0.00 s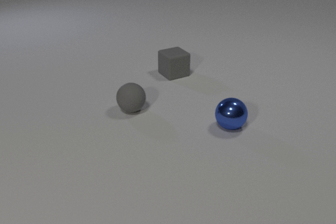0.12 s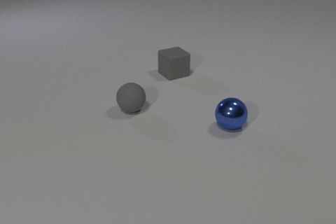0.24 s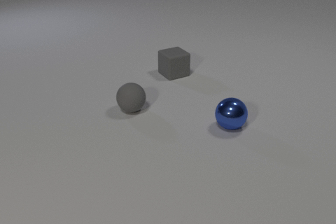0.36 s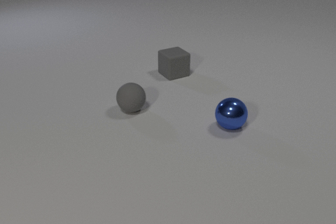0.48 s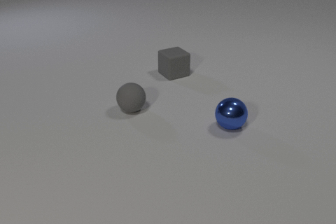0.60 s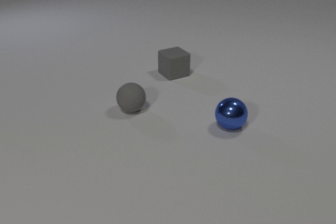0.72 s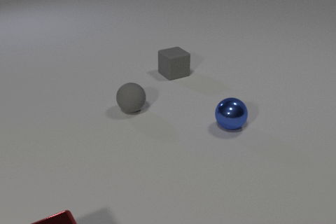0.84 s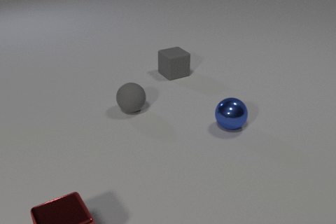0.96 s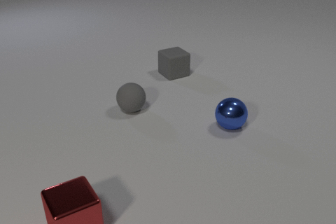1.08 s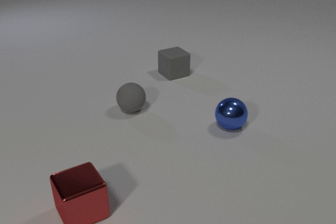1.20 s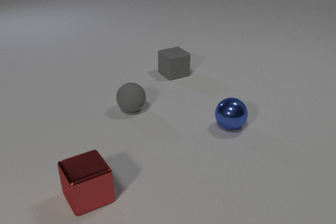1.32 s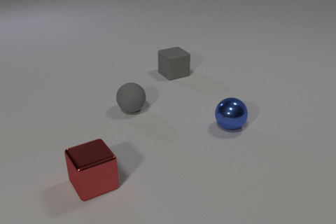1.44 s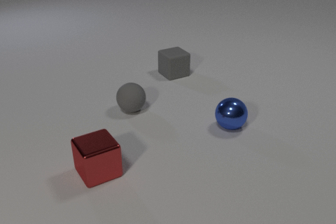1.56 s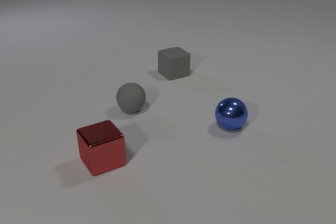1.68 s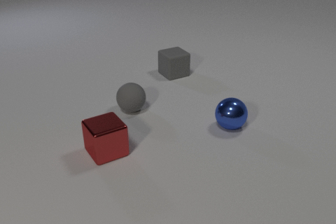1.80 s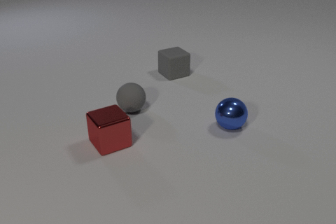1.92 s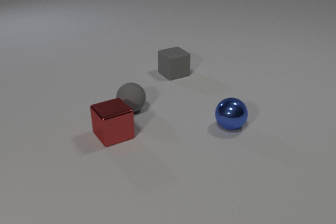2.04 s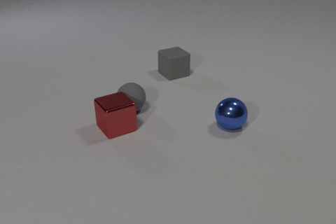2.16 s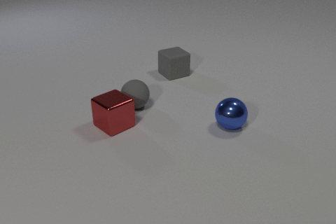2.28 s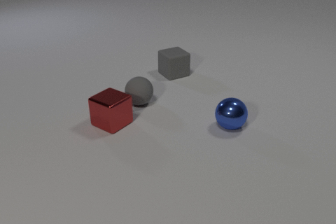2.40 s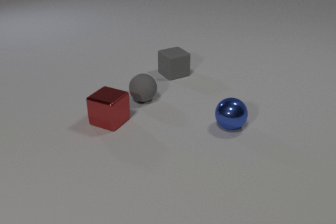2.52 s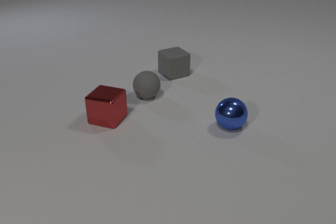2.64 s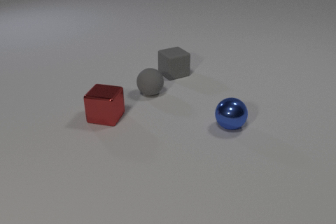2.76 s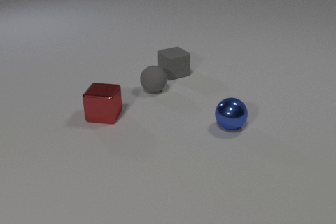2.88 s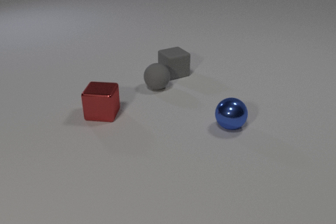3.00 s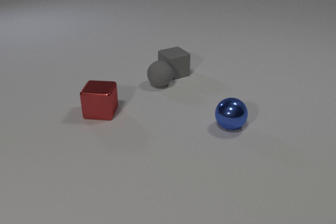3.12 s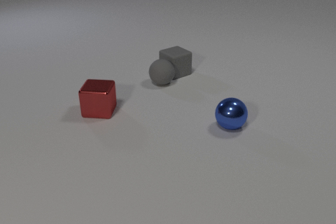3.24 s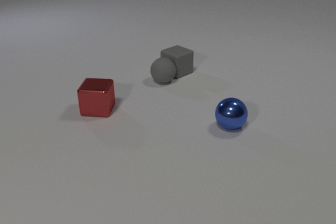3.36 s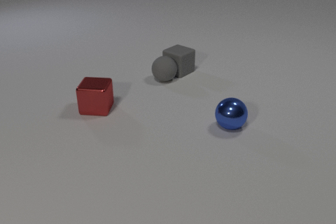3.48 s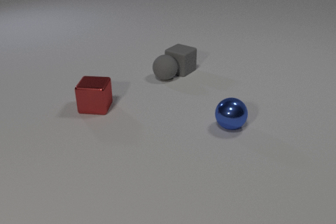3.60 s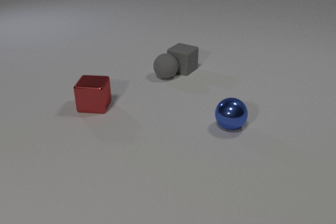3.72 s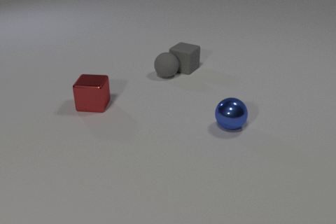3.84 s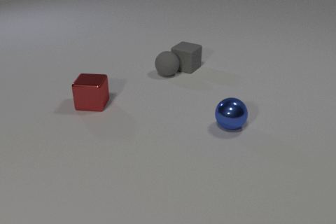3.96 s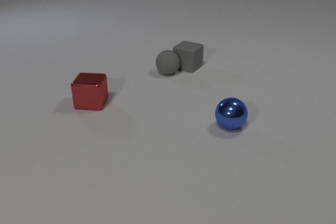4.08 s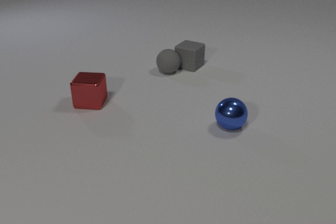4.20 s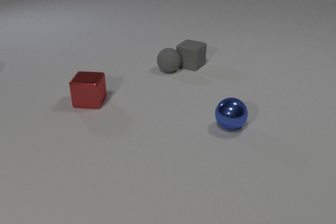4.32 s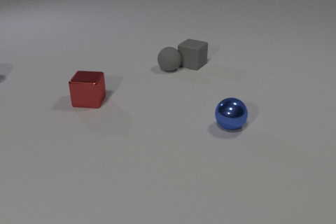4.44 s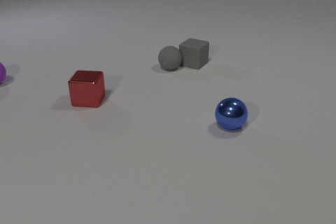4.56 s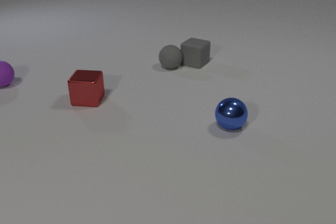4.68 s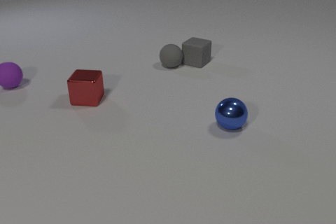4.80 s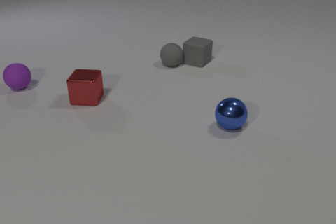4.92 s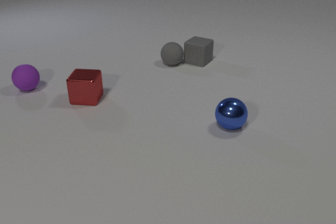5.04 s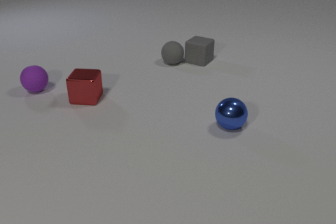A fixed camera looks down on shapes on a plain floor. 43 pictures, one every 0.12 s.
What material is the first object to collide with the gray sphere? metal.
How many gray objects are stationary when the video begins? 2.
What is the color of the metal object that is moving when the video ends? red.
0.00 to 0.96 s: The red metal cube comes in at the bottom edge, slides away from the camera.
0.96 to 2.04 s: The red metal cube slides away from the camera. The red metal cube and the gray rubber sphere collide.
2.04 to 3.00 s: The red metal cube slides away from the camera and to the left, spins counterclockwise seen from above by about 45 degrees, its near face sliding to the right. The gray rubber sphere rolls away from the camera and to the right. The gray rubber sphere and the gray rubber cube collide.
3.00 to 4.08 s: The red metal cube slides away from the camera and to the left. The gray rubber sphere rolls away from the camera. The gray rubber cube slides away from the camera and to the right, spins so that its near face slides to the right, counterclockwise seen from above.
4.08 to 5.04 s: The red metal cube slides away from the camera. The gray rubber sphere rolls away from the camera. The purple rubber sphere comes in at the left edge, rolls to the right and toward the camera. The gray rubber cube slides away from the camera and to the right.
